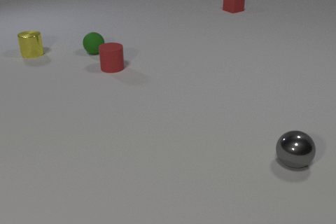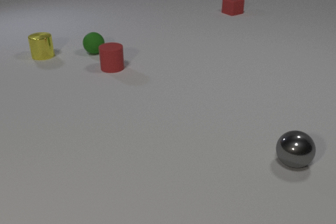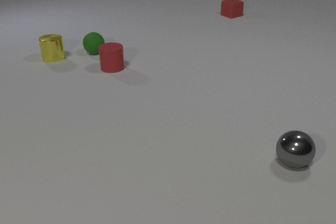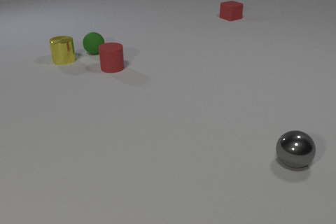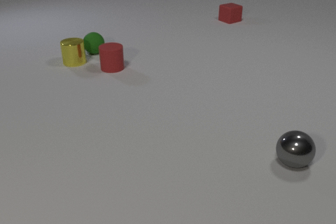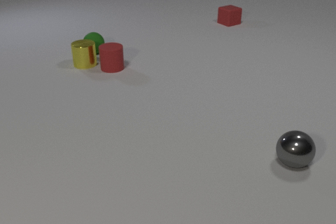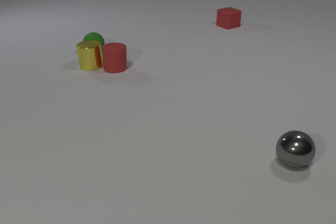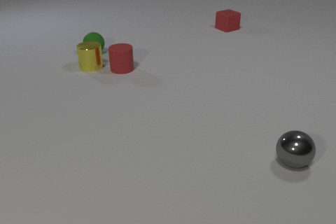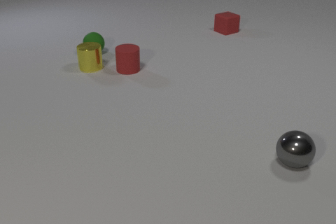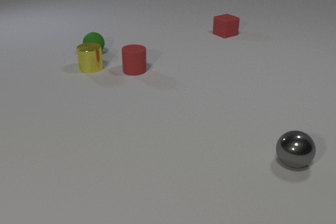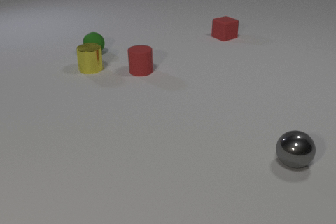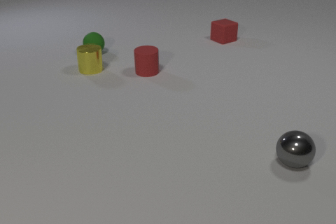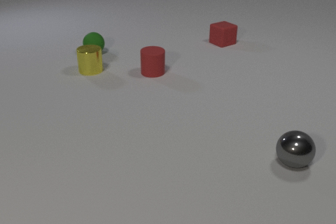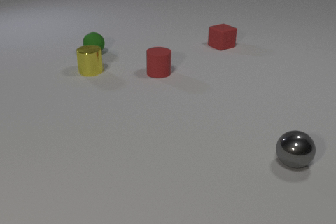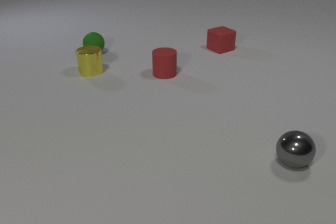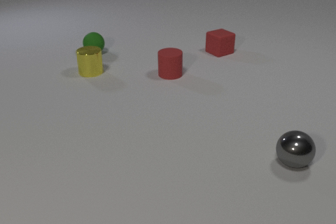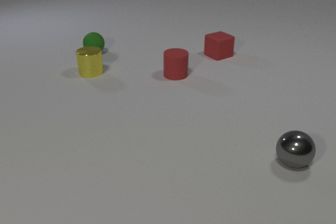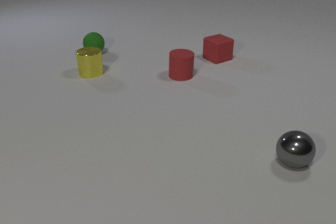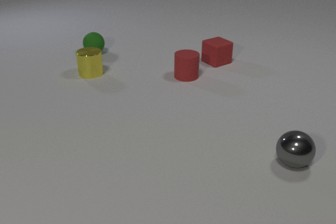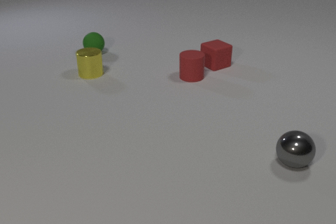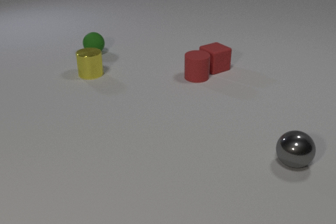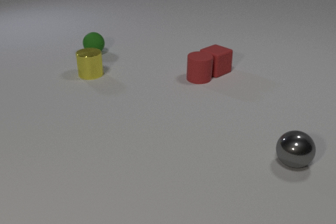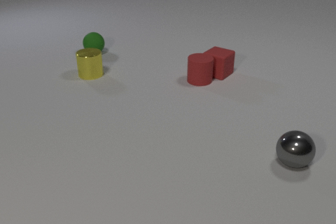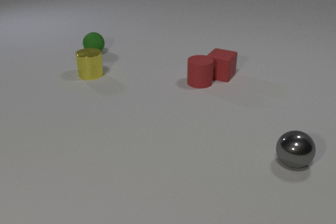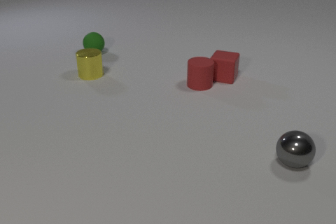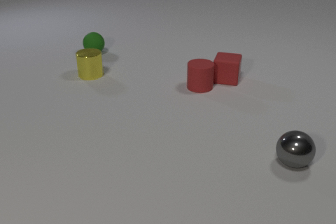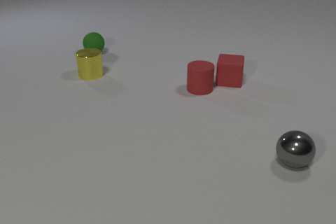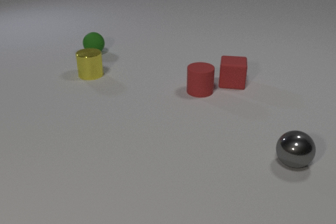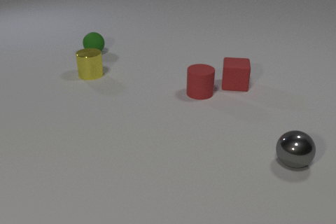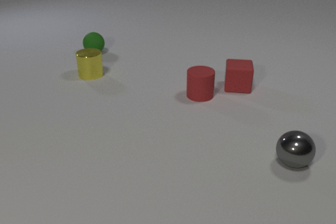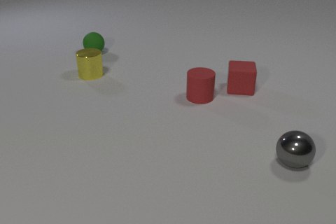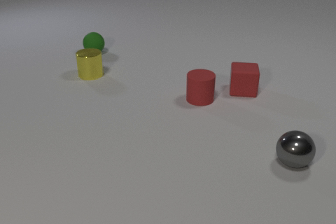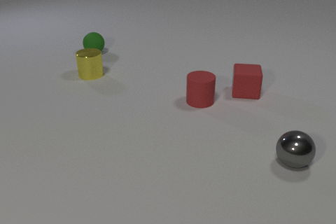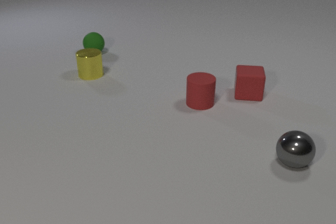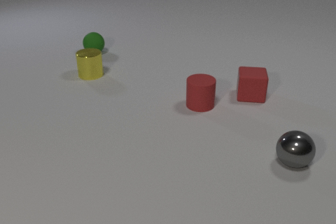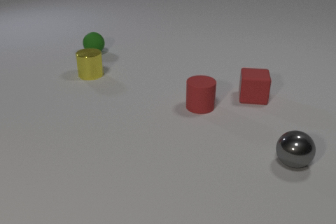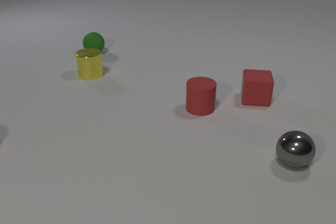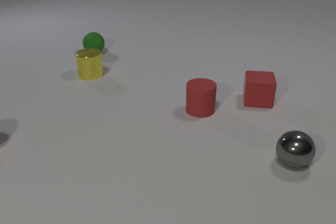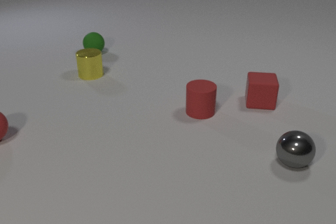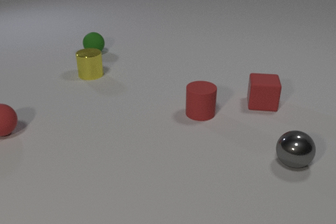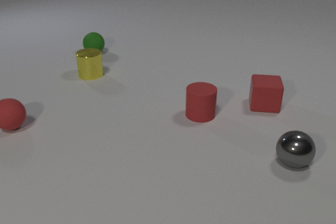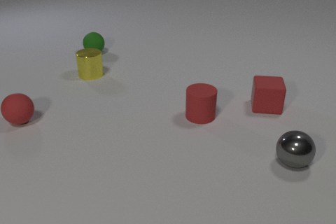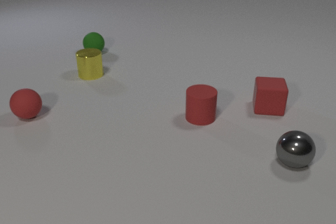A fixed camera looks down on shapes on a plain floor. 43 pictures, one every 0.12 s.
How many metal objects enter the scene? 0.
What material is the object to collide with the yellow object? rubber.
What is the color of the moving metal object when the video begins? yellow.
0.00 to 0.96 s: The yellow metal cylinder slides to the right and toward the camera. The red rubber cylinder slides to the right and toward the camera. The red rubber cube slides toward the camera. The yellow metal cylinder and the red rubber cylinder collide.
0.96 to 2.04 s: The yellow metal cylinder slides toward the camera. The red rubber cylinder slides to the right. The red rubber cube slides toward the camera.
2.04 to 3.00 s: The red rubber cylinder slides toward the camera and to the right. The red rubber cube slides toward the camera, spins so that its near face slides to the right, counterclockwise seen from above. The red rubber cylinder and the red rubber cube collide.
3.00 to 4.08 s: The red rubber cylinder slides toward the camera. The red rubber cube slides toward the camera and to the right.
4.08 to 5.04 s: The red rubber cylinder slides toward the camera. The red rubber cube slides toward the camera and to the right. The red rubber sphere comes in at the left edge, rolls to the right and away from the camera.
